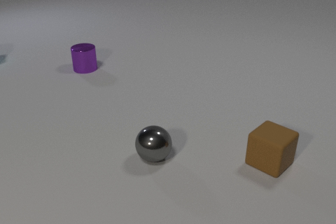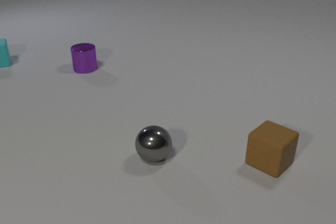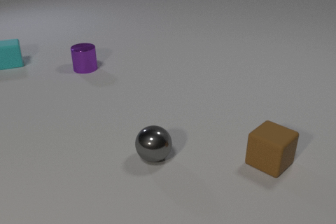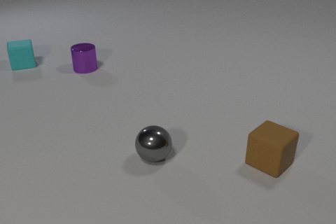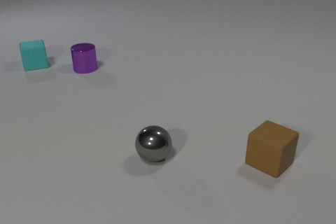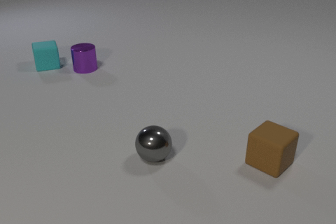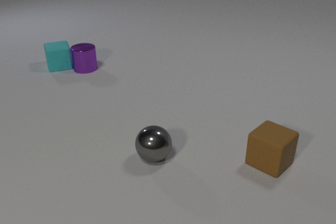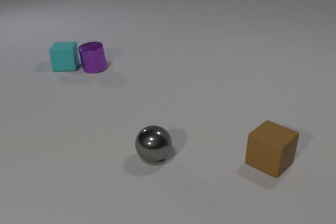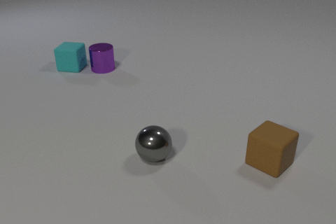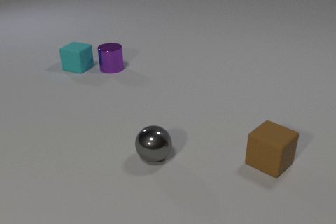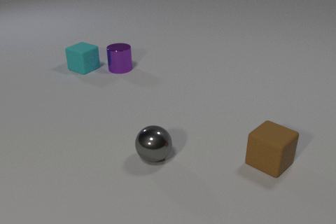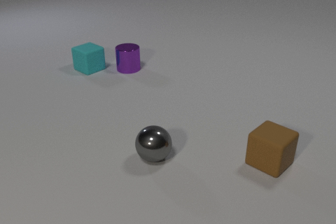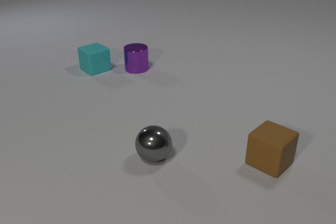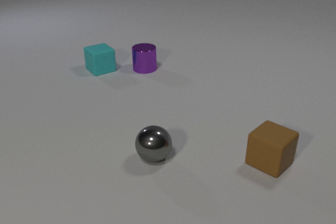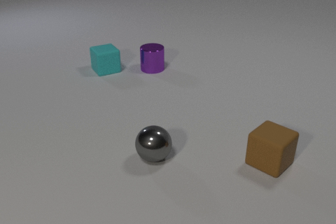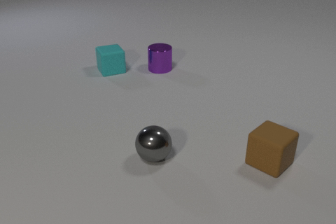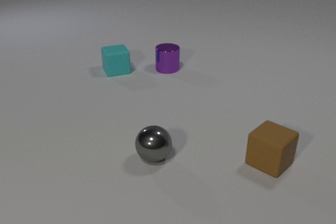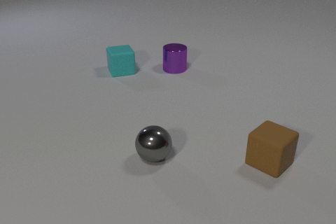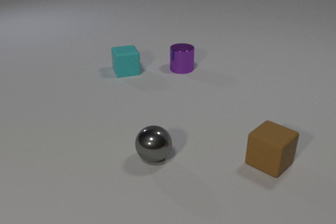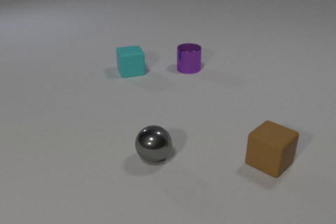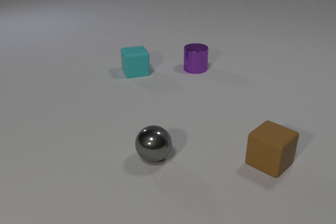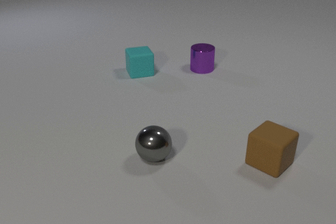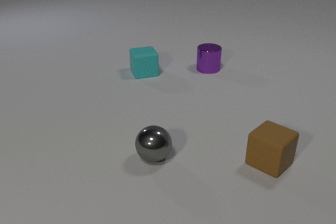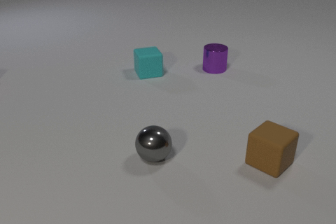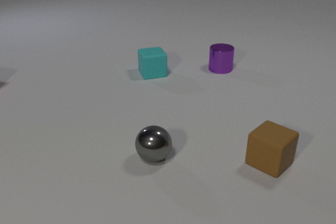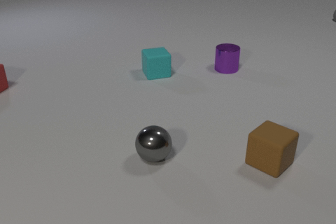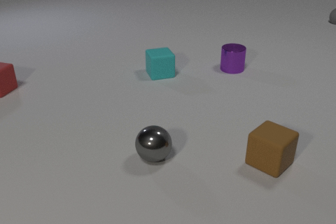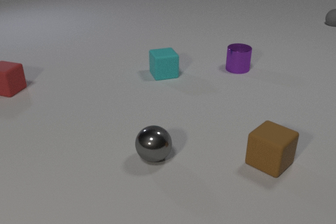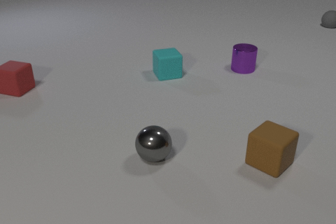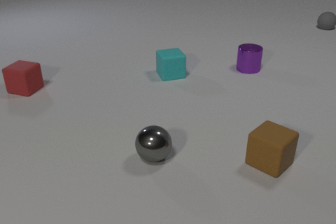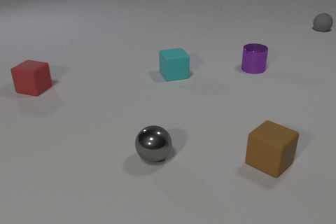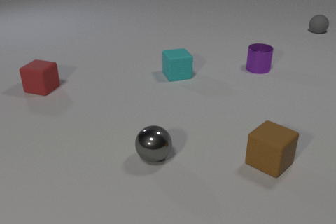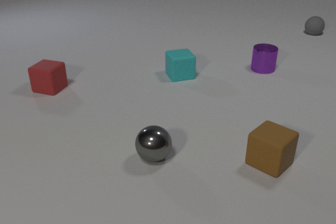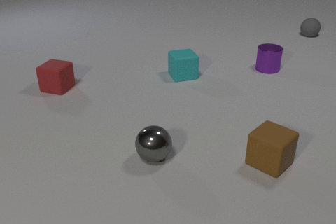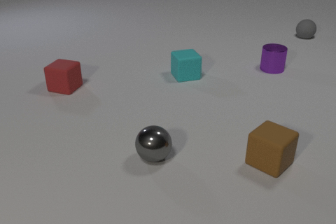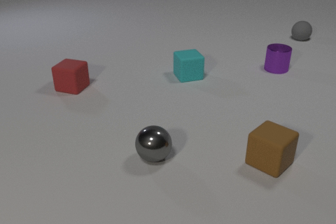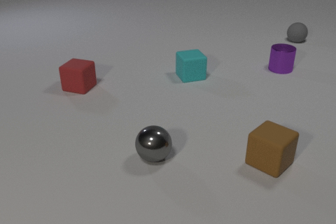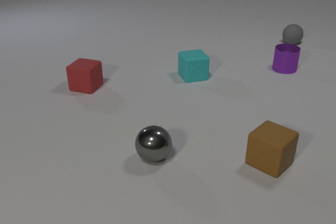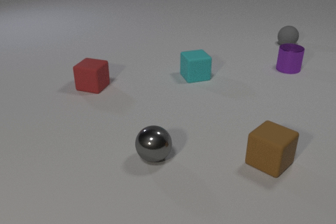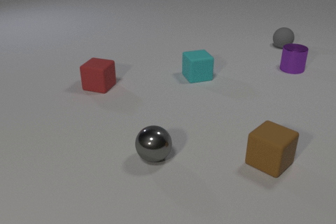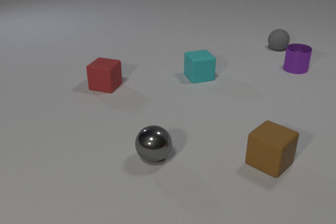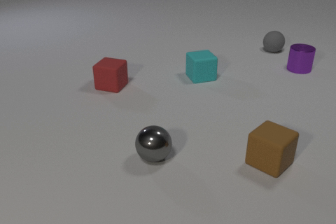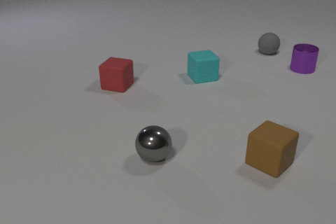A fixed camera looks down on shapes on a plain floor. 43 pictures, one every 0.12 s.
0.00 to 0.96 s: The cyan rubber cube comes in at the left edge, slides to the right and toward the camera, spins clockwise seen from above by about 30 degrees, its near face sliding to the left. The purple metal cylinder slides to the right. The cyan rubber cube and the purple metal cylinder collide.
0.96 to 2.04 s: The cyan rubber cube slides to the right, spins so that its near face slides to the left, clockwise seen from above. The purple metal cylinder slides to the right.
2.04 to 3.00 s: The cyan rubber cube slides to the right. The purple metal cylinder slides to the right. The gray rubber sphere comes in at the right edge, rolls toward the camera. The red rubber cube comes in at the left edge, slides to the right.
3.00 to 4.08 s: The cyan rubber cube slides to the right. The purple metal cylinder slides to the right. The gray rubber sphere rolls toward the camera and to the left. The red rubber cube slides to the right.
4.08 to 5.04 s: The cyan rubber cube slides to the right. The purple metal cylinder slides to the right. The gray rubber sphere rolls toward the camera and to the left. The red rubber cube slides to the right.
How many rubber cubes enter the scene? 2.
What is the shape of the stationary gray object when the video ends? sphere.
Are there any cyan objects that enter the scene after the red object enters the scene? no.
